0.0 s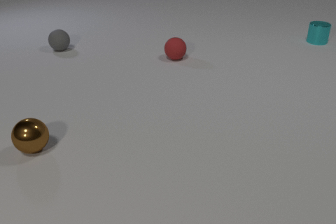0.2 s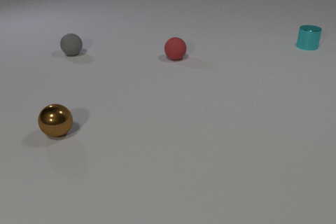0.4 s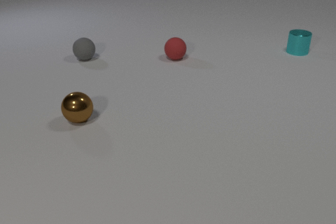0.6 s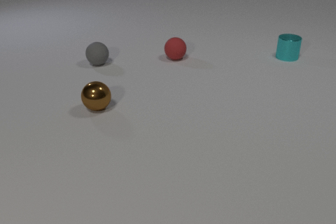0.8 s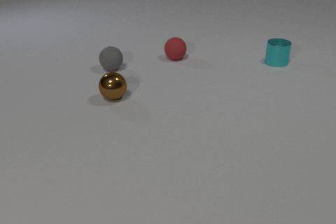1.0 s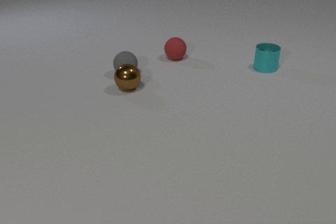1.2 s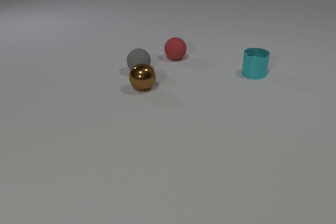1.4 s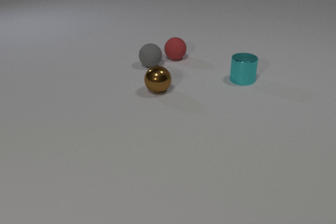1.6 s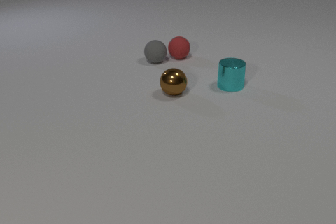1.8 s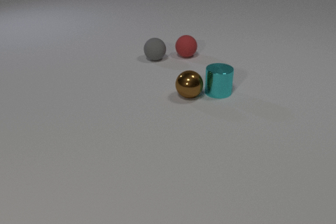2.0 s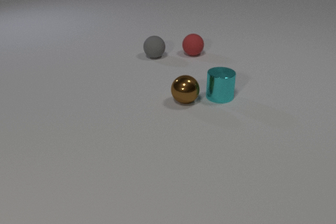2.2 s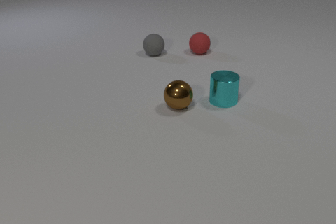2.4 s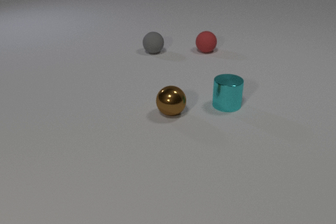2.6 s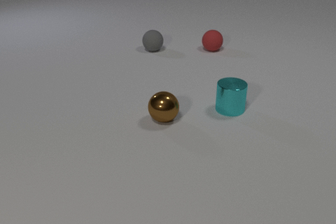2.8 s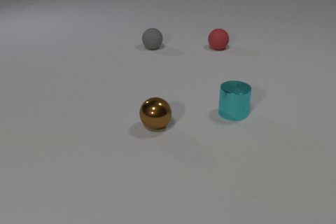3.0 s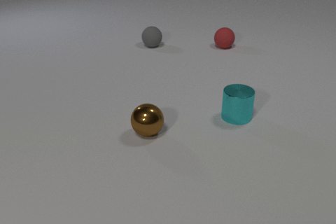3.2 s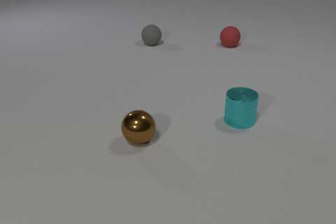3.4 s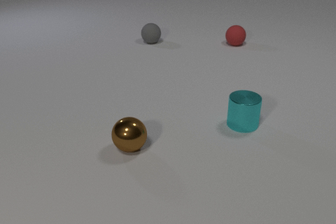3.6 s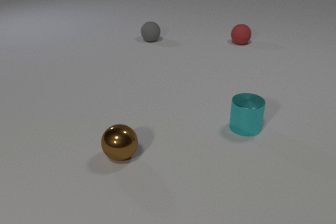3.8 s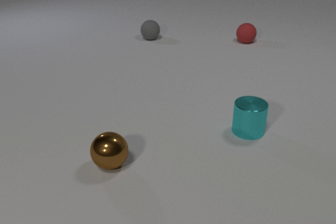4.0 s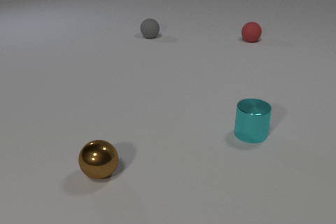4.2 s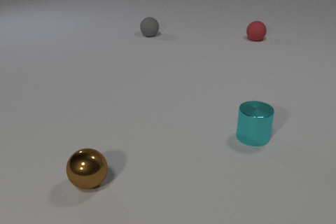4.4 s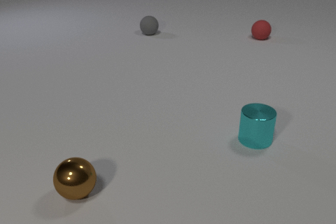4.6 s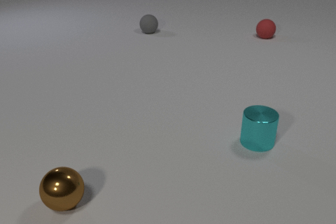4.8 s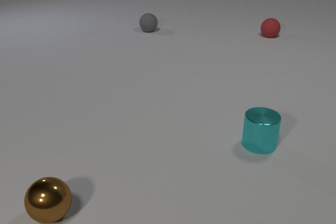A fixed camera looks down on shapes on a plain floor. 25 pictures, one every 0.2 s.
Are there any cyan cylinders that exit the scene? no.
What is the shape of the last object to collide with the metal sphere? cylinder.
How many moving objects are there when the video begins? 3.
0.0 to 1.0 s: The gray rubber sphere rolls toward the camera and to the right. The brown metal sphere rolls away from the camera and to the right. The cyan metal cylinder slides toward the camera and to the left.
1.0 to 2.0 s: The gray rubber sphere rolls away from the camera and to the right. The brown metal sphere rolls to the right and toward the camera. The red rubber sphere rolls to the right and away from the camera. The cyan metal cylinder slides toward the camera and to the left. The gray rubber sphere and the brown metal sphere collide. The gray rubber sphere and the red rubber sphere collide. The brown metal sphere and the cyan metal cylinder collide.
2.0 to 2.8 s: The gray rubber sphere rolls away from the camera. The brown metal sphere rolls toward the camera and to the left. The red rubber sphere rolls to the right and away from the camera. The cyan metal cylinder slides toward the camera and to the right.
2.8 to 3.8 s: The gray rubber sphere rolls away from the camera. The brown metal sphere rolls toward the camera and to the left. The red rubber sphere rolls to the right and away from the camera. The cyan metal cylinder slides toward the camera and to the right.
3.8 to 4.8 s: The gray rubber sphere rolls away from the camera. The brown metal sphere rolls toward the camera and to the left. The red rubber sphere rolls to the right and away from the camera. The cyan metal cylinder slides toward the camera and to the right.
